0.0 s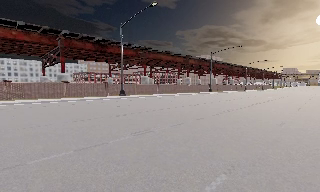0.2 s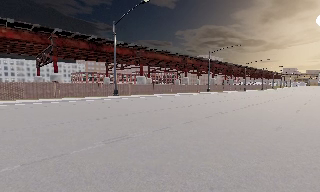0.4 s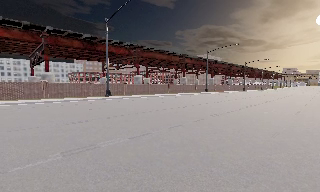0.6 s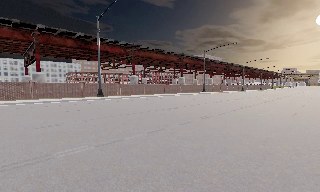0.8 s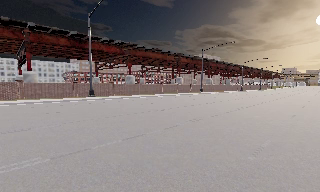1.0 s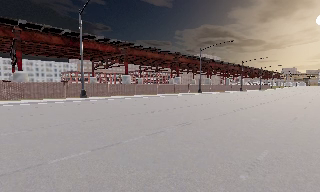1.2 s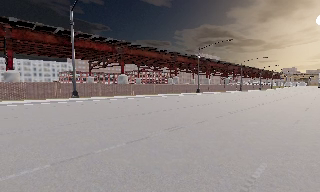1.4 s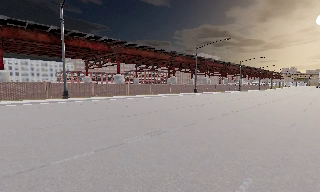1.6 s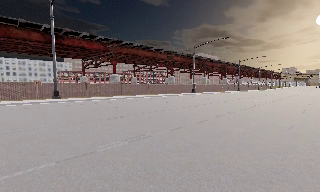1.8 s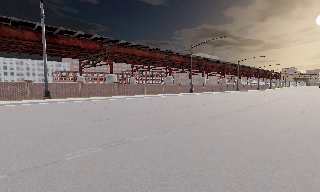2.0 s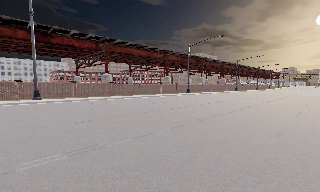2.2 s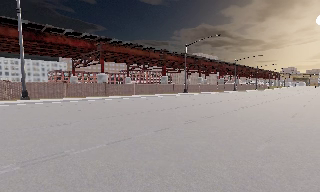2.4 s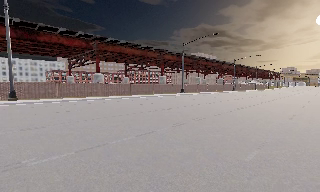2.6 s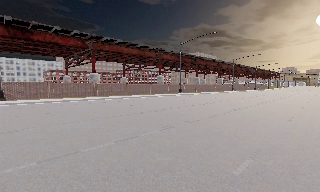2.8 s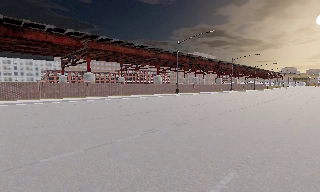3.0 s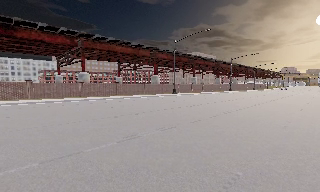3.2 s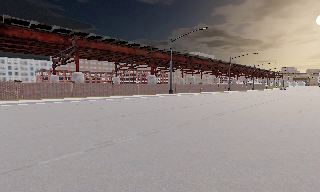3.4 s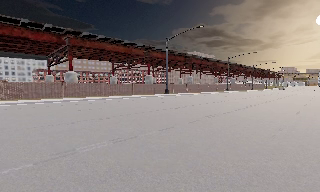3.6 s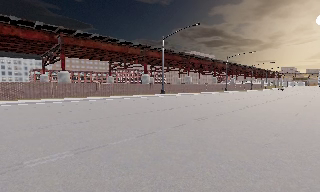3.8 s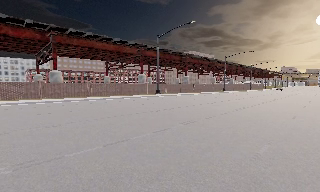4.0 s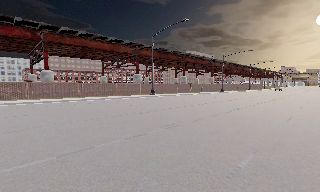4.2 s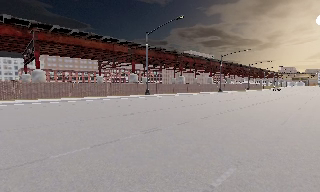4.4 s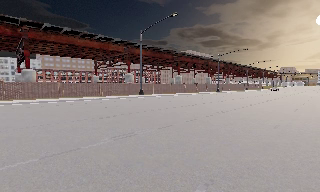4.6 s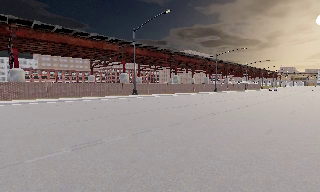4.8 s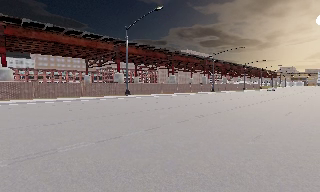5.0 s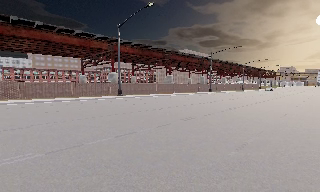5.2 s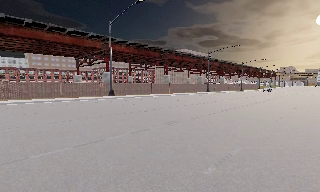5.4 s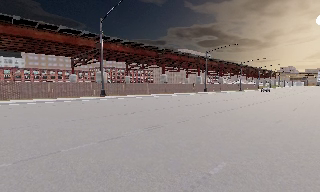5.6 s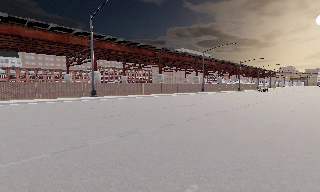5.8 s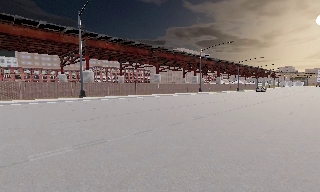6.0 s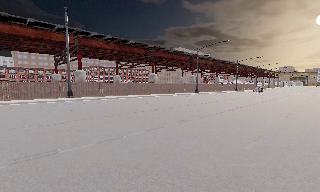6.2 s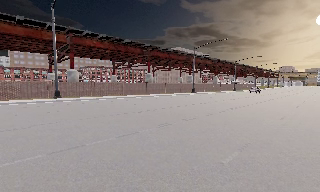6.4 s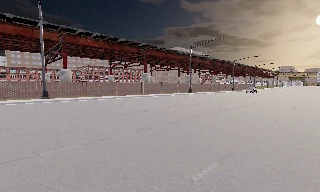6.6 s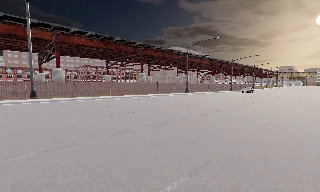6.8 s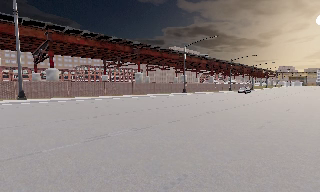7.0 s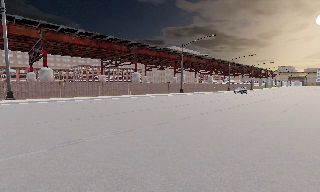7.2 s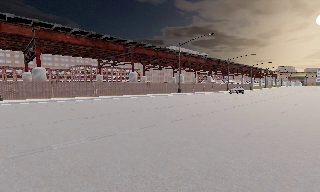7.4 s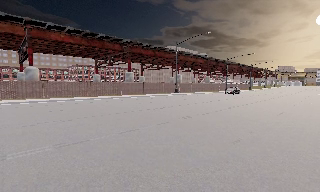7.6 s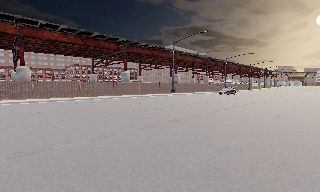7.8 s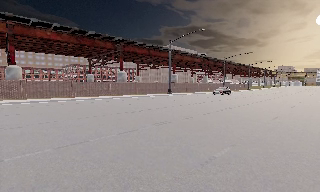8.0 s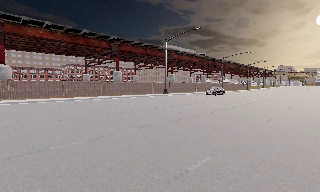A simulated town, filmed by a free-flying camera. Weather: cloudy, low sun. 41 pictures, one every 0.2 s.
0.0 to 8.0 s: The camera travels to its right and forward, about 45 m, so close, fixed things drift to the left.
The film runs forward here.
